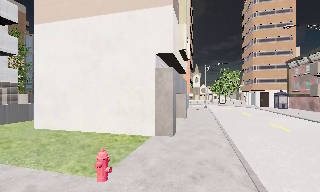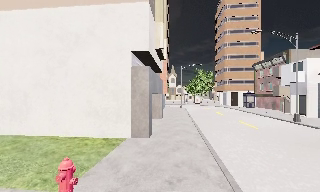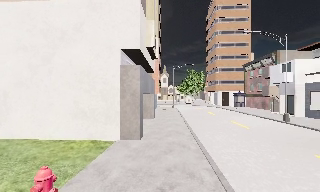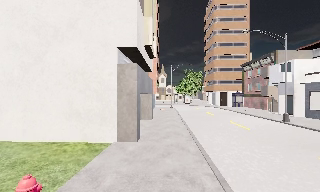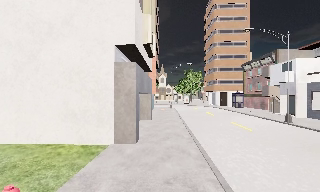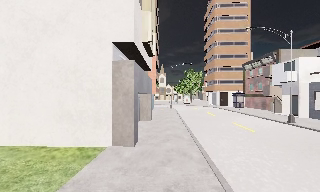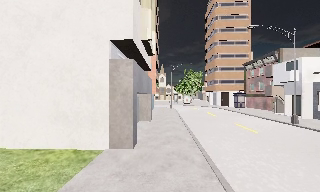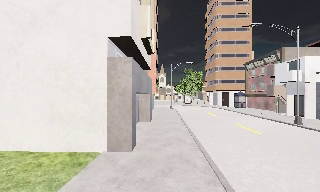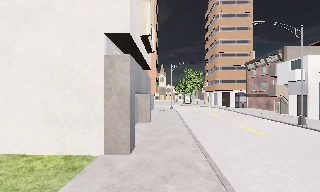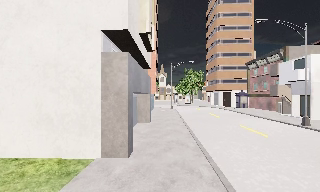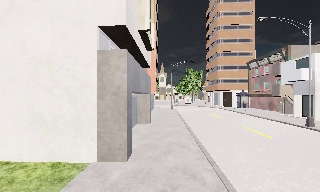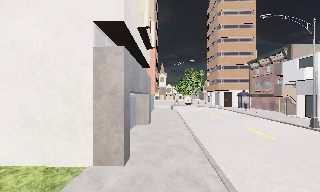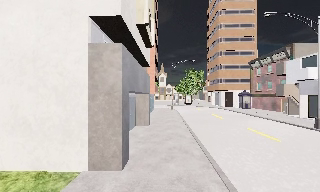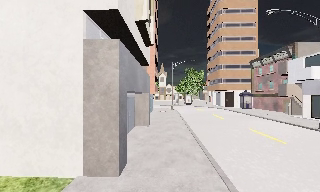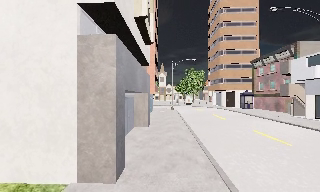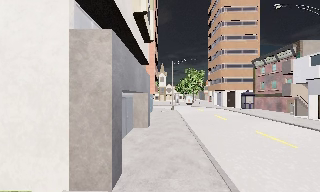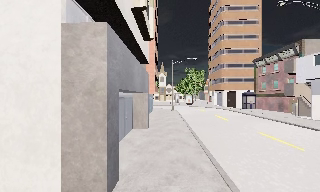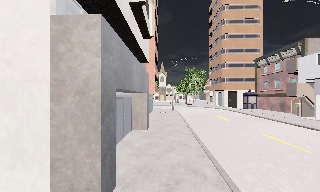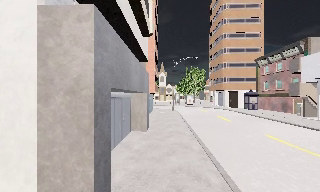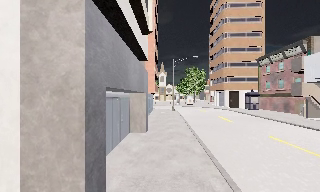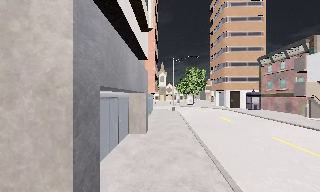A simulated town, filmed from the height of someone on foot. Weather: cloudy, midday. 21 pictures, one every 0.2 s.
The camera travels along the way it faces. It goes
forward.
0.0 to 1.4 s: The camera swings to its right by about 10 degrees, and the scene slides to the left. It travels forward, about 2 m, so what stands in front looms larger.
1.4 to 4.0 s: The camera travels forward, about 4 m, so what stands in front looms larger.
The film runs forward here.
